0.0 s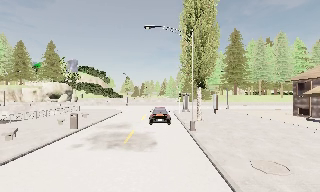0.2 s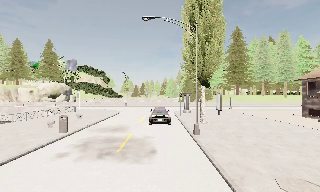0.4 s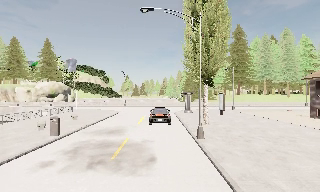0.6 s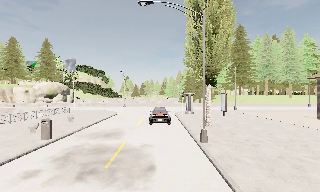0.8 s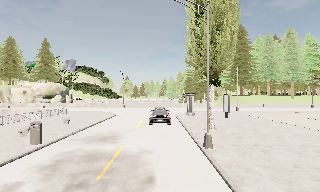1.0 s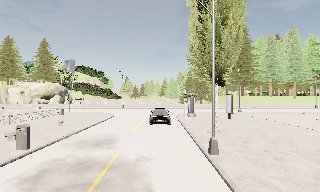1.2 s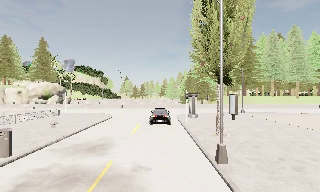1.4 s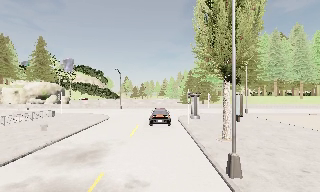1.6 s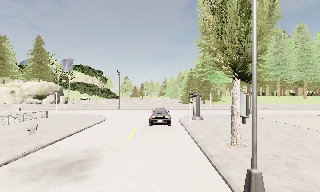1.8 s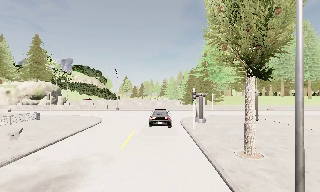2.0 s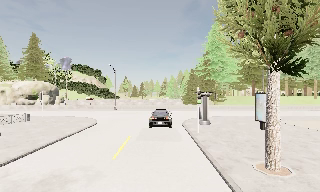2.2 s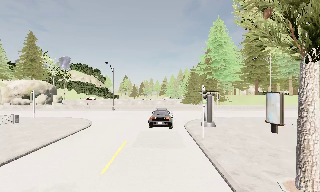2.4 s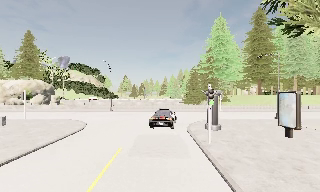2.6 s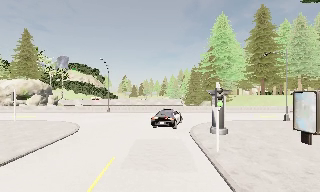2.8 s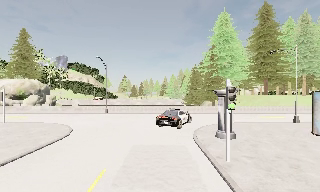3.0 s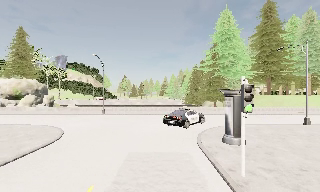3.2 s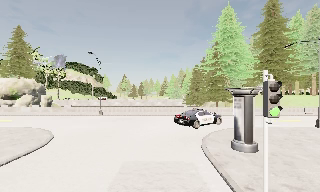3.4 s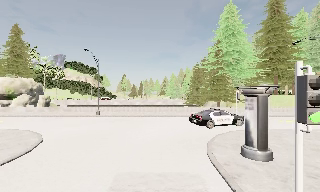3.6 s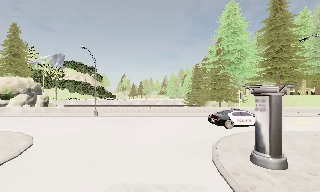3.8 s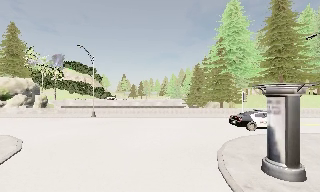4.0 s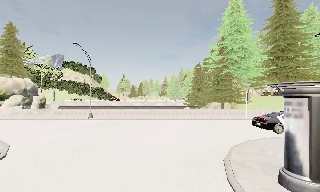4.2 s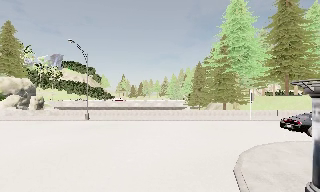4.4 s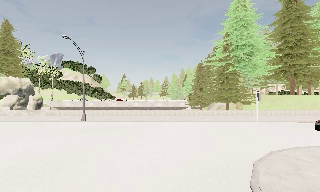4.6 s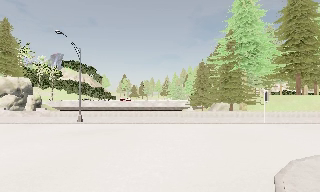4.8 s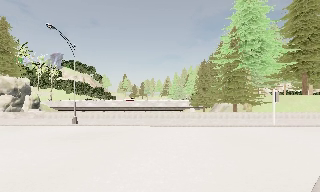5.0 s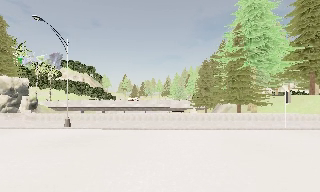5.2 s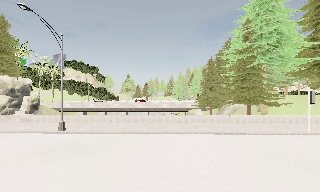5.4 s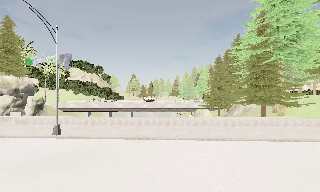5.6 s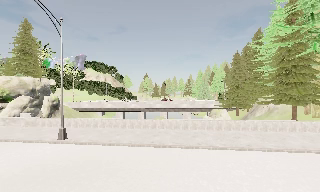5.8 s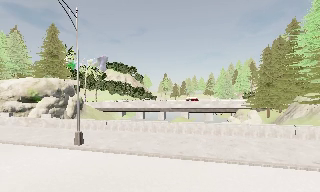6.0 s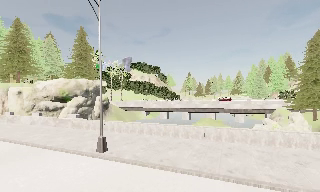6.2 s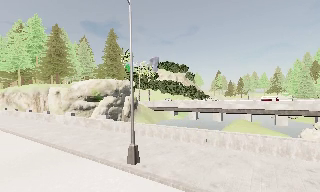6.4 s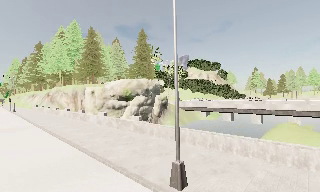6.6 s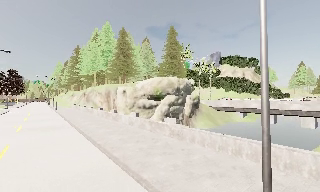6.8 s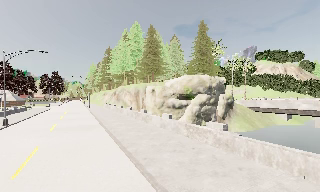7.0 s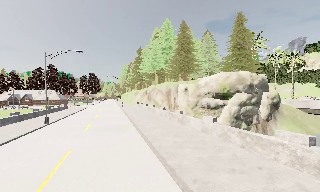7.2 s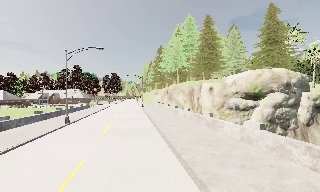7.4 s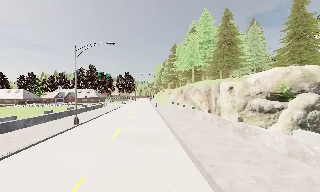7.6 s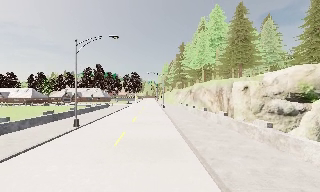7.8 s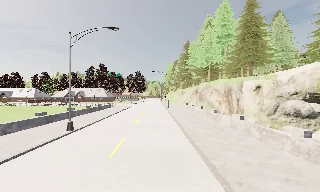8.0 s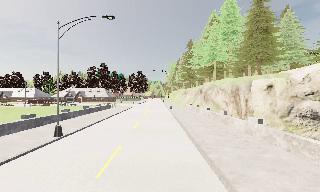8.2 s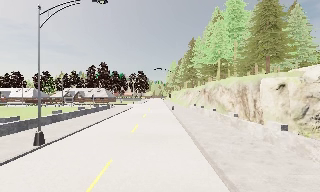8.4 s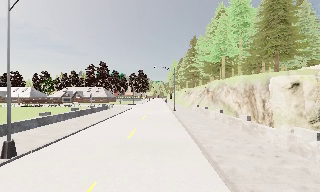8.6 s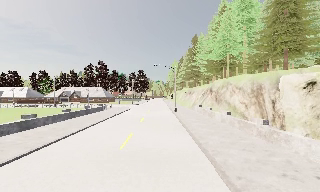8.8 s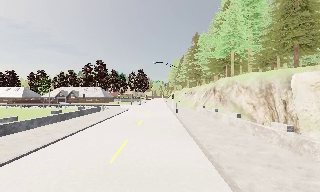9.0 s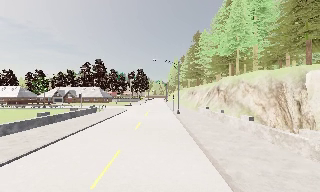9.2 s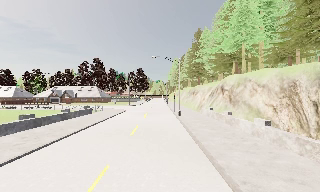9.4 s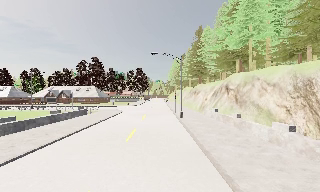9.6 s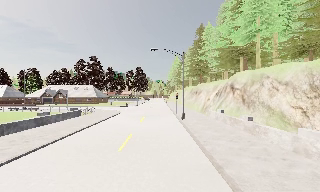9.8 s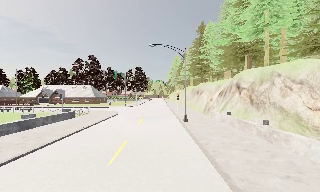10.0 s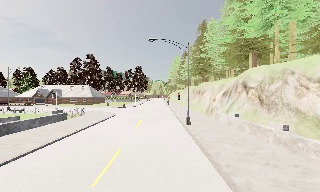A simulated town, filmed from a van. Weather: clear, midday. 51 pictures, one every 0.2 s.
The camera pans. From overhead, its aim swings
counterclockwise.
The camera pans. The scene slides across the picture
to the right.
0.0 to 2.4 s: The camera travels forward, about 13 m, so what stands in front looms larger.
2.4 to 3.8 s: The camera travels forward, about 7 m, so what stands in front looms larger. It loses speed.
3.8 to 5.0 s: The camera travels forward, about 6 m, so what stands in front looms larger.
5.0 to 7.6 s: The camera swings to its left by about 85 degrees, and the scene slides to the right. It travels forward, about 25 m.
7.6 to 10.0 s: The camera travels forward, about 20 m, so what stands in front looms larger.
The film runs forward here.
